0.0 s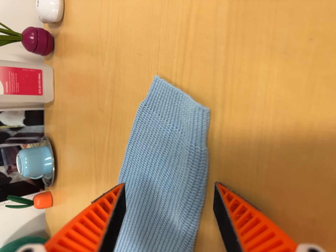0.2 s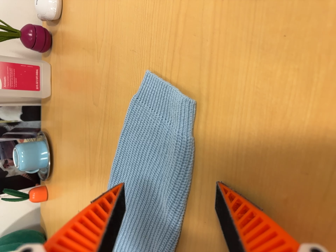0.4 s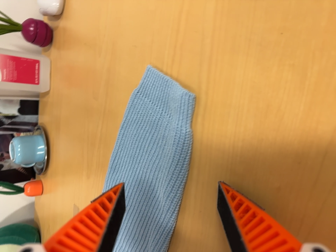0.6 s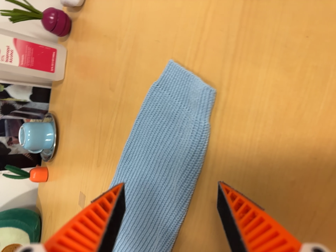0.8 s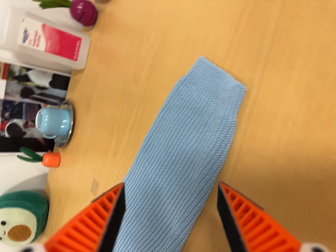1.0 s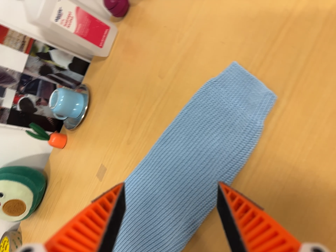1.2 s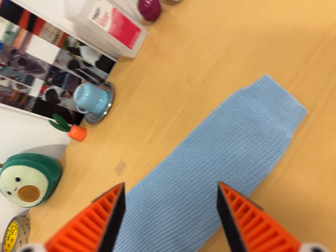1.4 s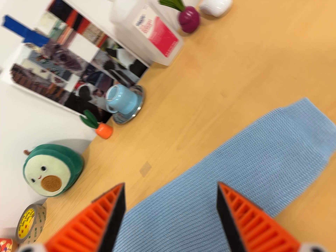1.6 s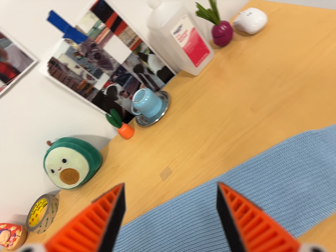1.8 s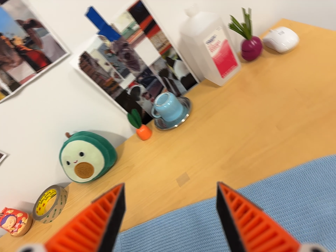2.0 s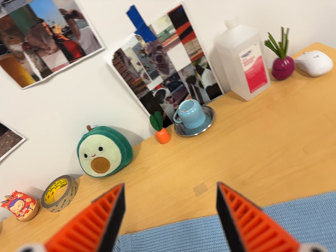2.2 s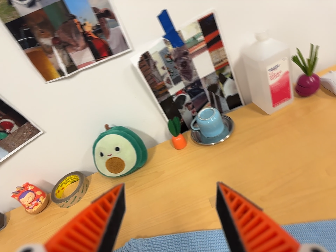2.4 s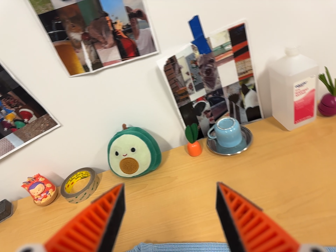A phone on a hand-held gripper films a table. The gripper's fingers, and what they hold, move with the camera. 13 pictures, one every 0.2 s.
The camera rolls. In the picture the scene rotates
clockwise.
0.0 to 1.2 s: The camera travels to its left, backward and toward the bottom of its view, about 14 cm, so close, fixed things drift to the right. It rolls about its line of sight by about 25 degrees, and the scene rotates clockwise.
1.2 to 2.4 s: The camera travels to its left, about 24 cm, so close, fixed things drift to the right. It rolls about its line of sight by about 40 degrees, and the scene rotates clockwise.
The film runs backward here.
